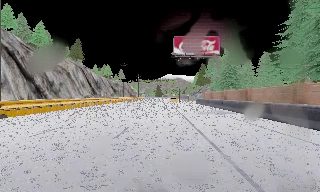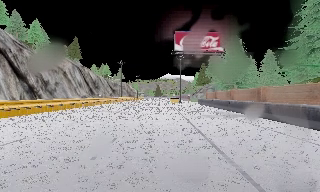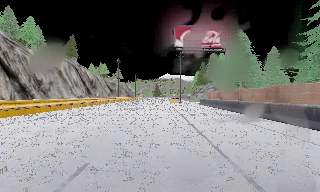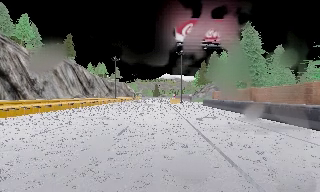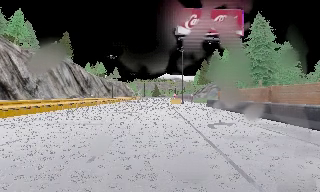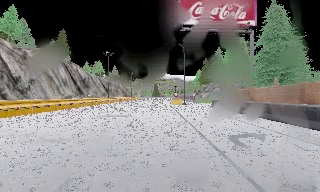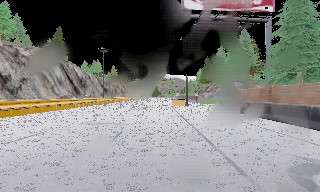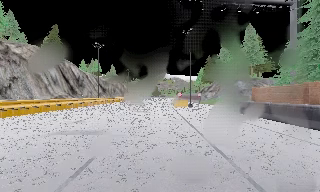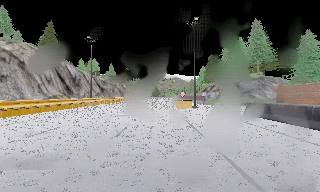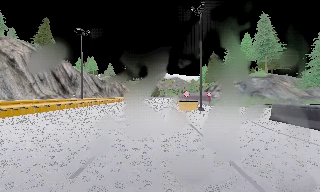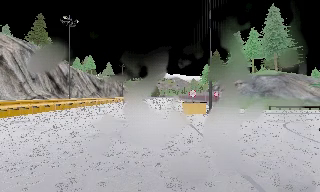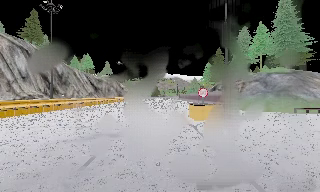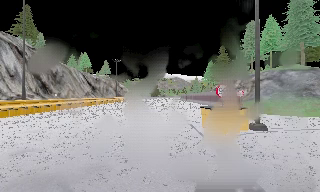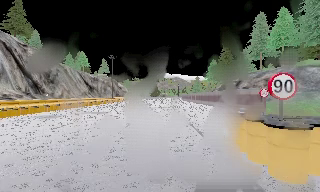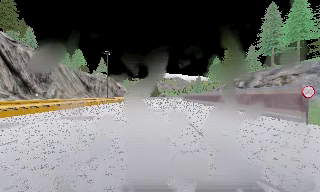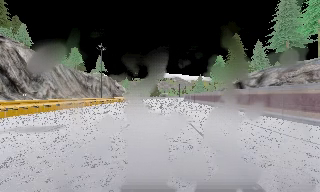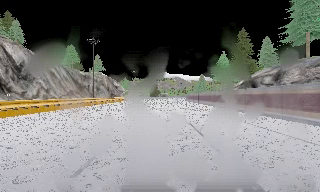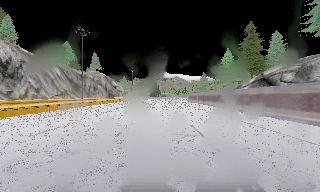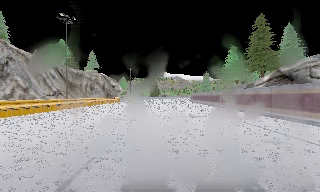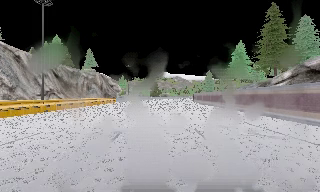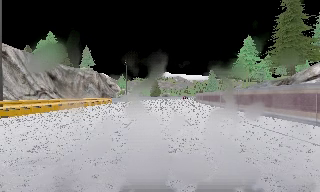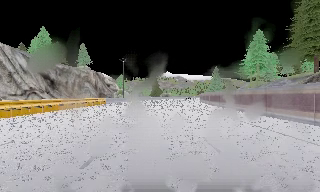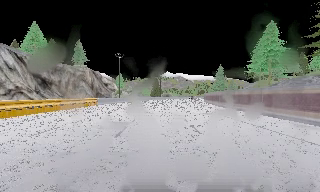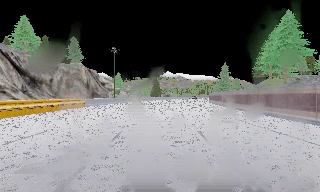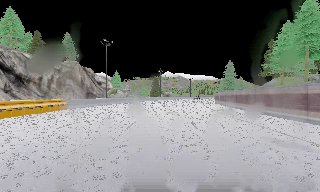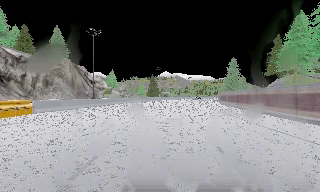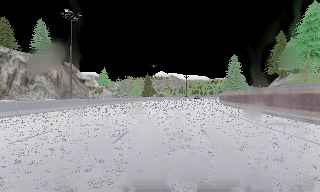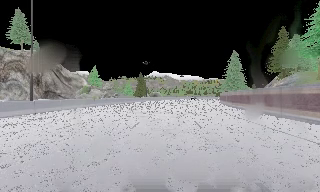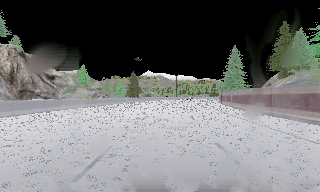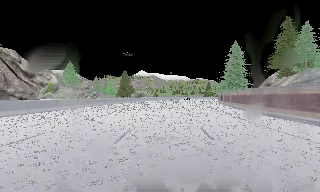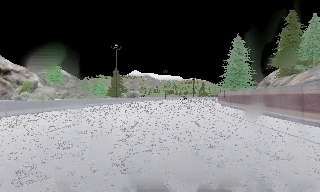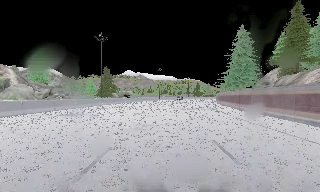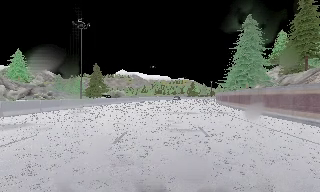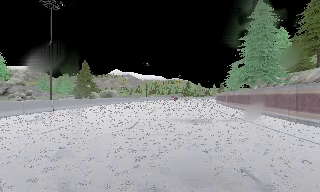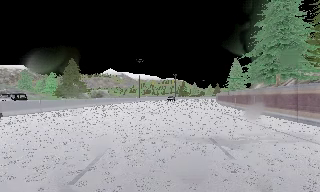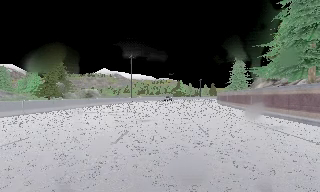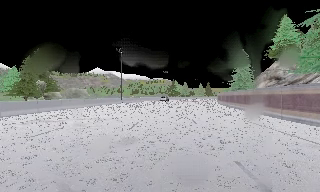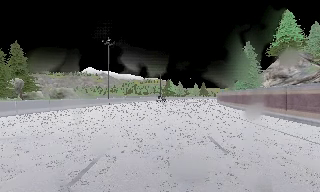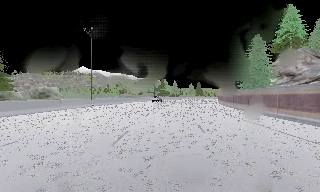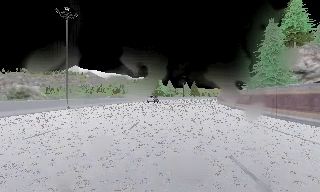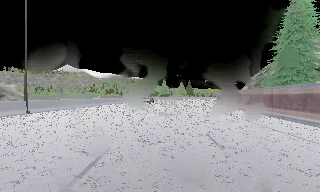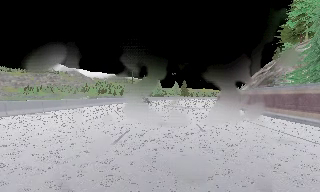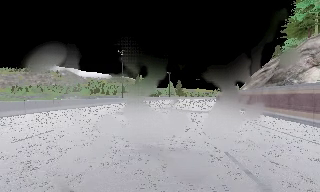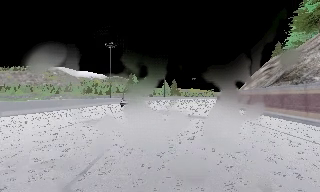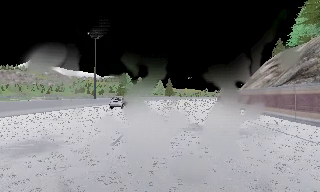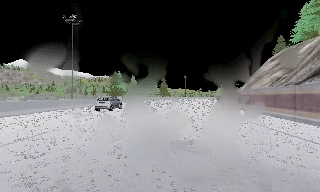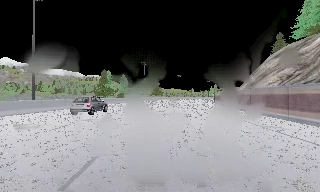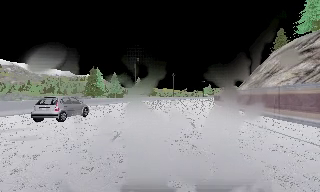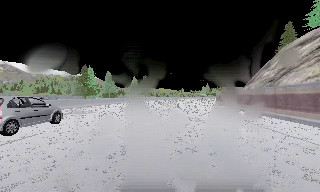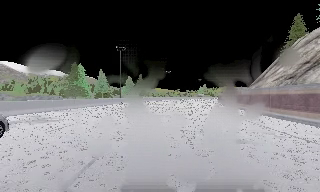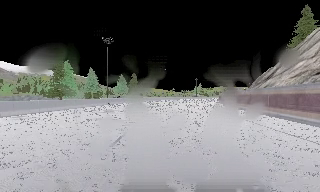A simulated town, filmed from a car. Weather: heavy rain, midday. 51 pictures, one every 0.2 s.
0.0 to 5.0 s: The camera travels forward, about 90 m, so what stands in front looms larger. It gains speed.
5.0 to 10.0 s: The camera swings to its right by about 50 degrees, and the scene slides to the left. It travels forward, about 120 m.
The film runs forward here.
